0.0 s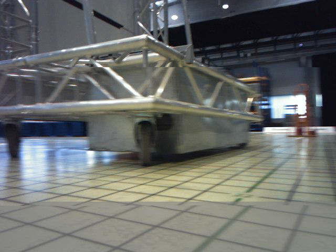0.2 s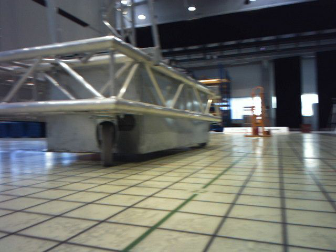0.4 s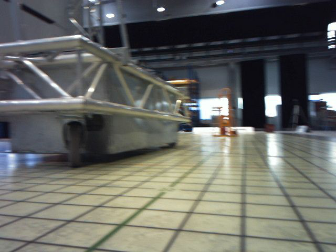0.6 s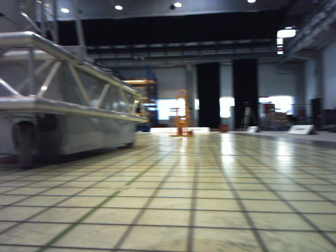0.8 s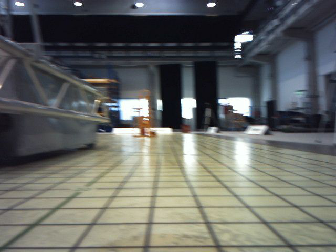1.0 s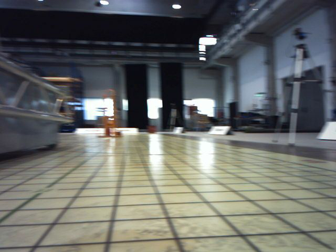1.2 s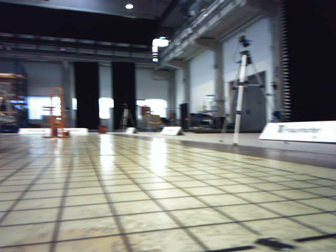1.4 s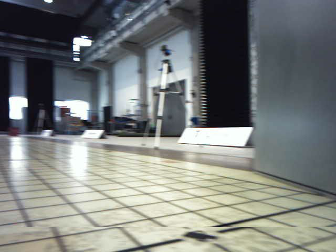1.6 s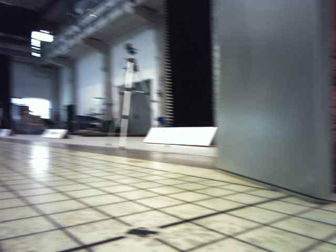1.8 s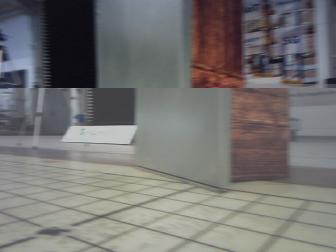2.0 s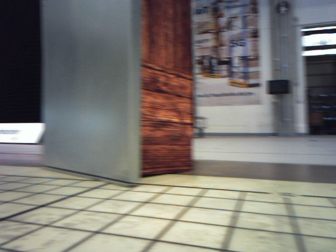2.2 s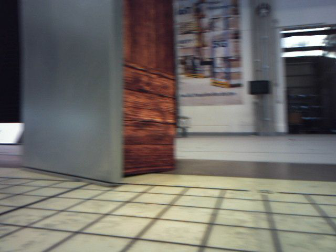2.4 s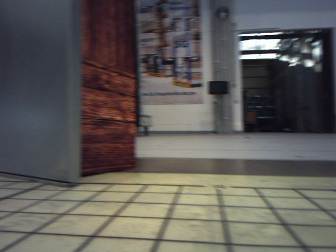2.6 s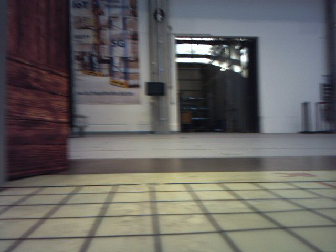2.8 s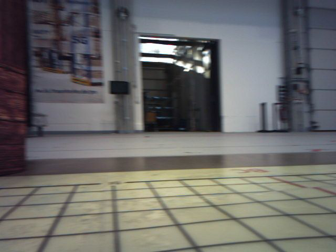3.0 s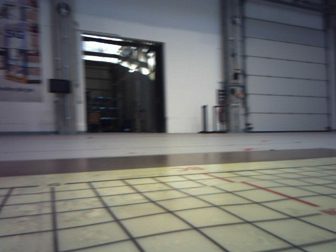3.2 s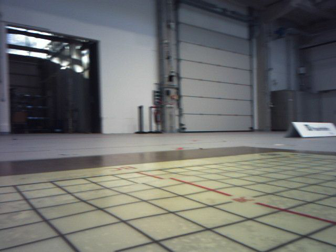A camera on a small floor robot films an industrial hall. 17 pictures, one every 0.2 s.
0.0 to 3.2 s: The camera swings to its right by about 150 degrees, and the scene slides to the left. It travels backward, about 0.4 m.
The film runs backward here.
